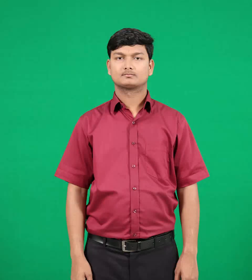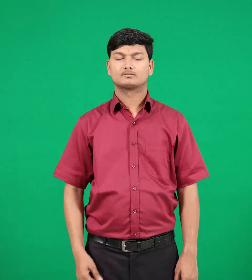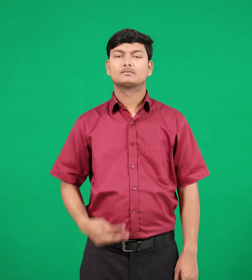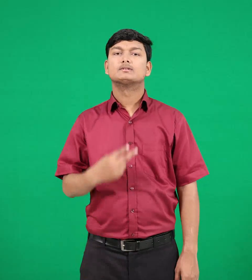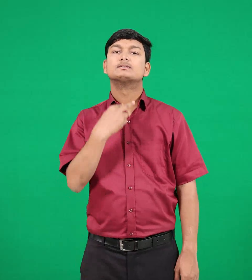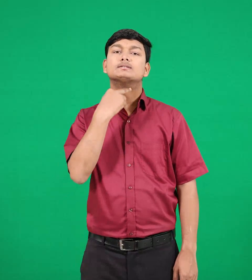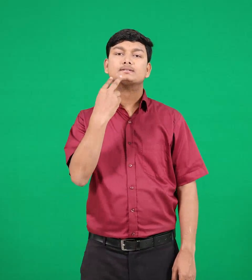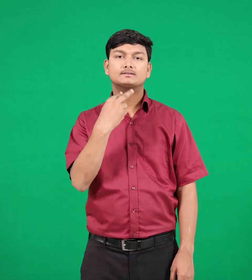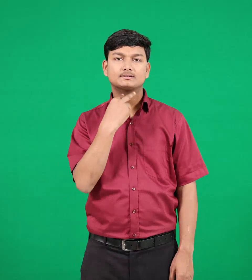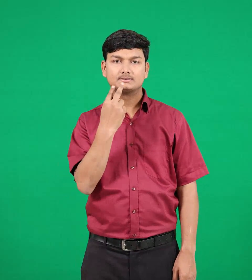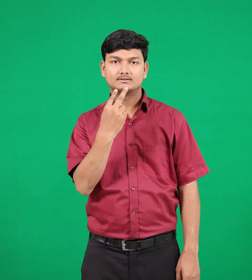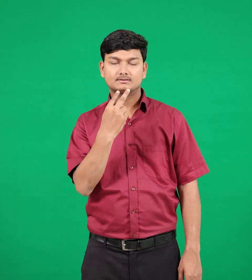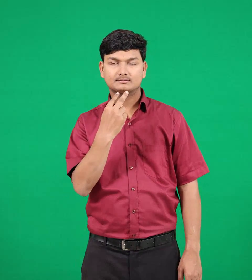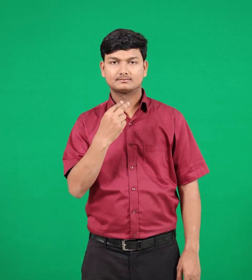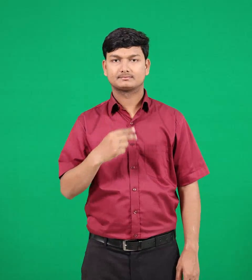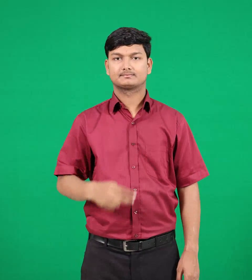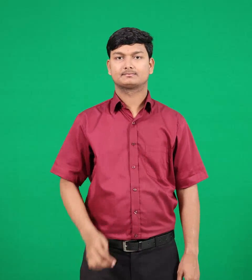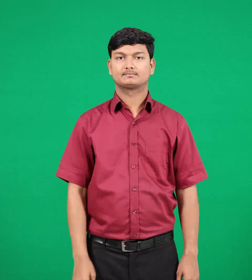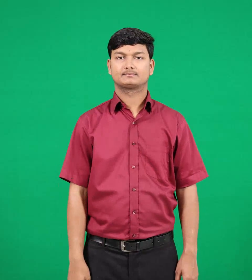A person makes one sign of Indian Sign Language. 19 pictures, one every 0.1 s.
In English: voice
